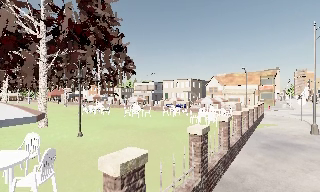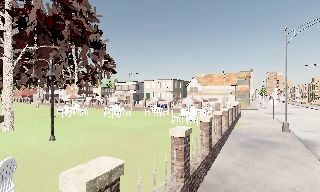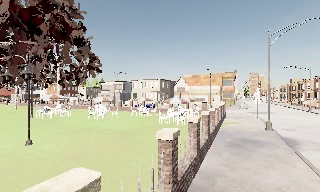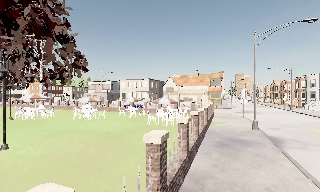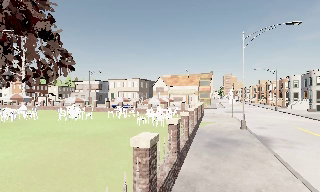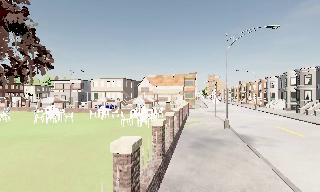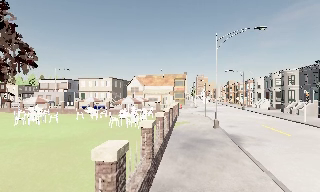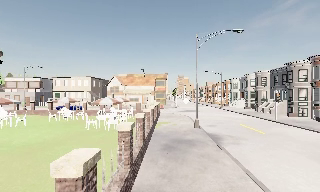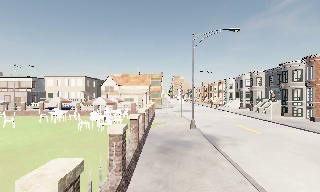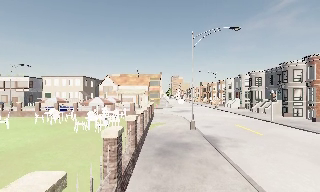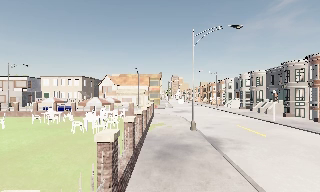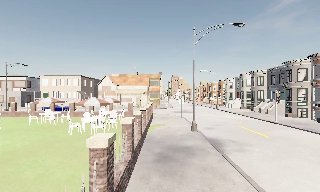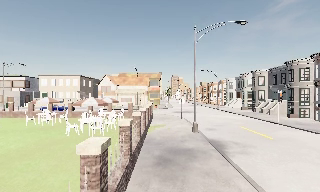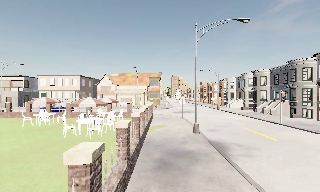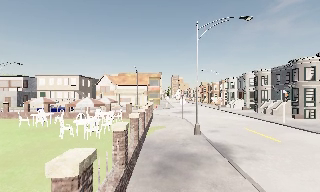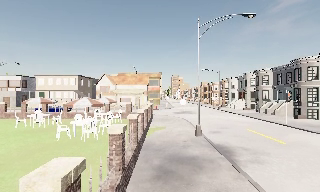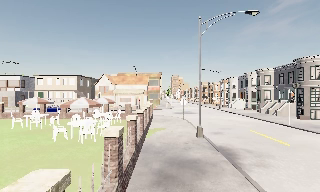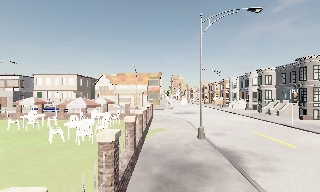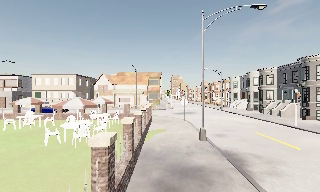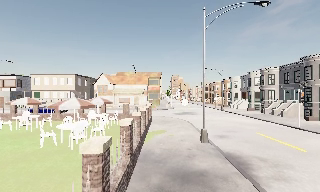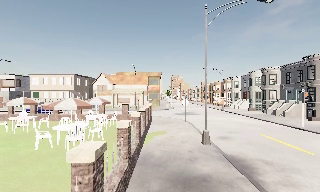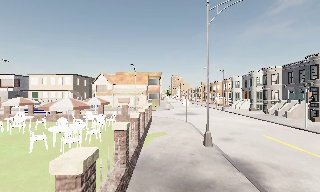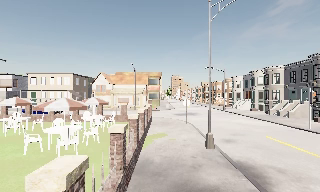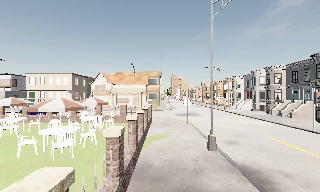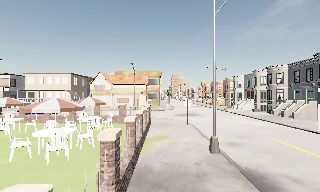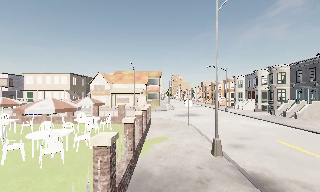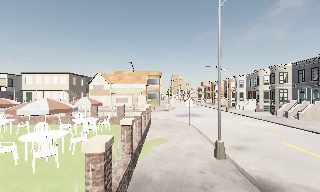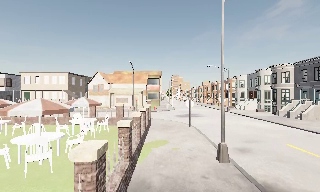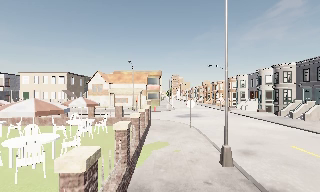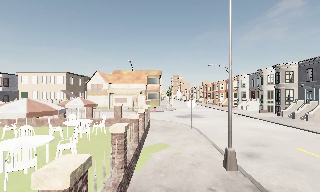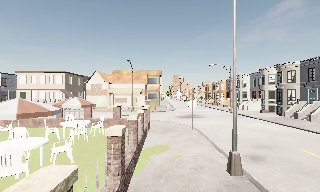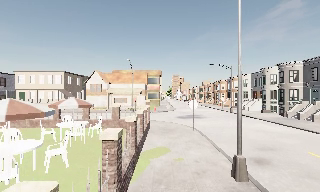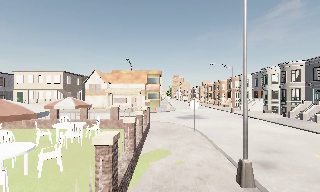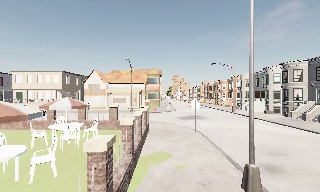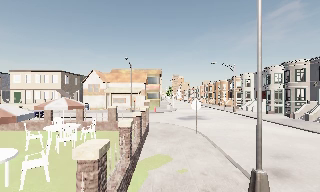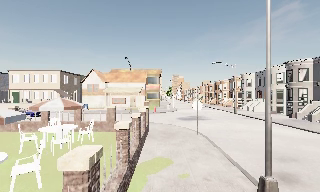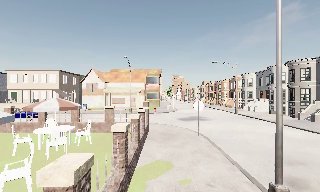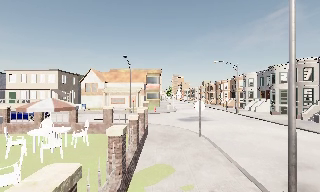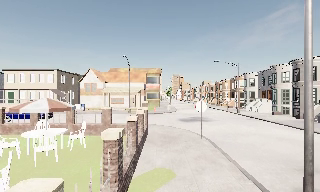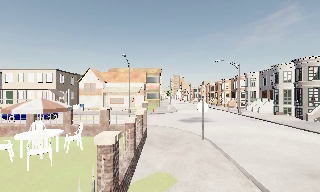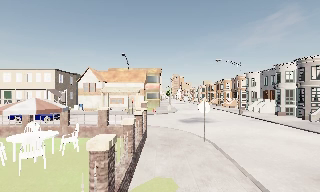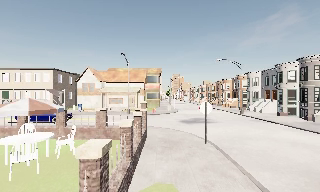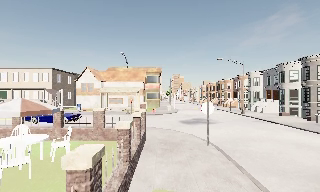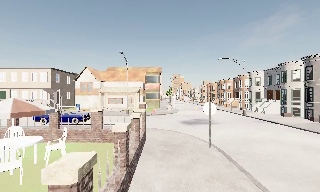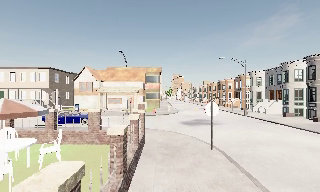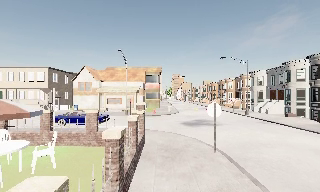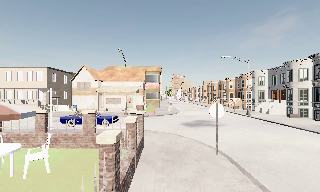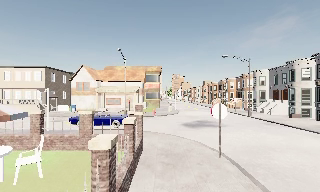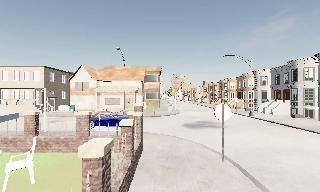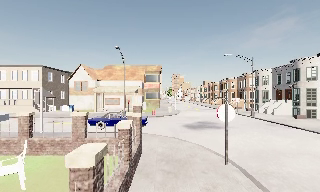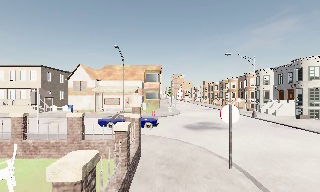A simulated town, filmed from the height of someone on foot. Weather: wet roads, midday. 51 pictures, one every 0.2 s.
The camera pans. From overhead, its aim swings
clockwise.
The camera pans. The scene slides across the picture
to the left.
0.0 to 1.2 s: The scene slides to the left, as the camera pans about 25 degrees to its right. It travels forward, about 1.5 m, so what stands in front looms larger.
1.2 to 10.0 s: The camera travels forward, about 14 m, so what stands in front looms larger.
The film runs forward here.
